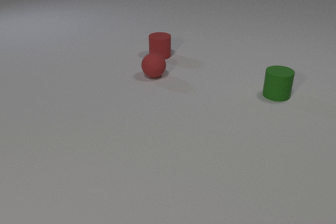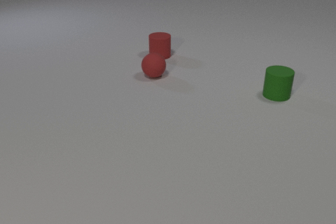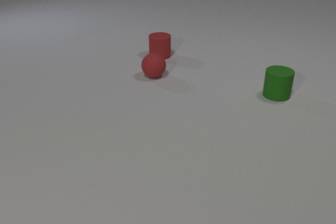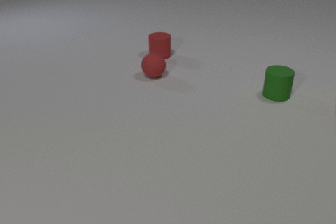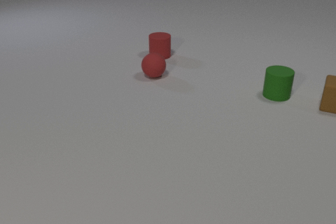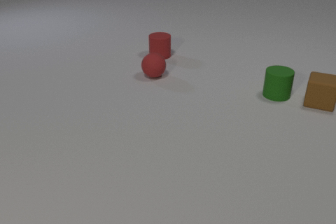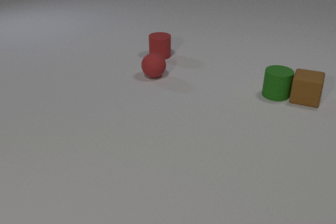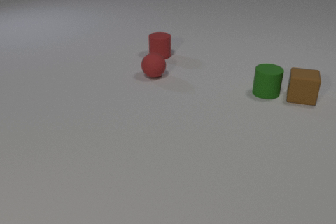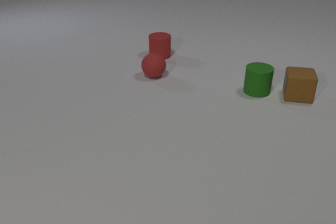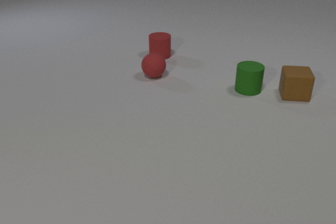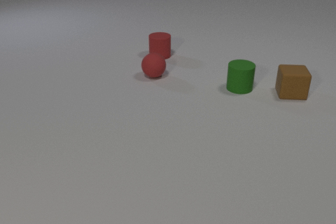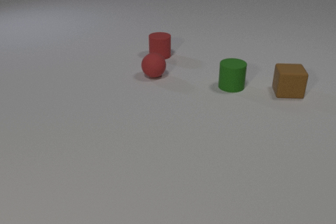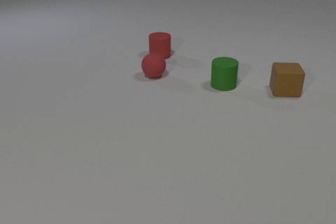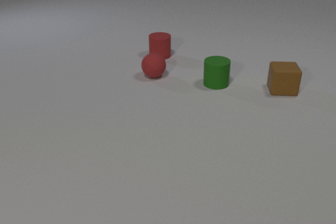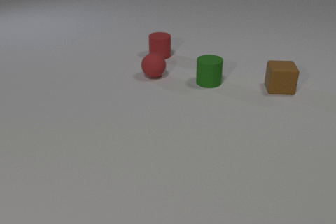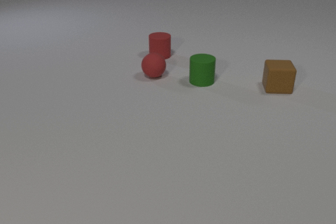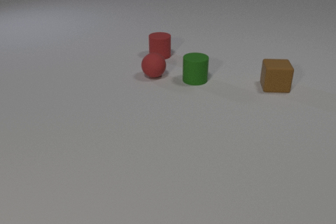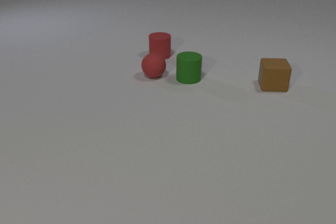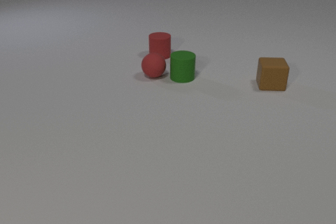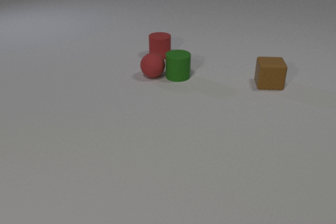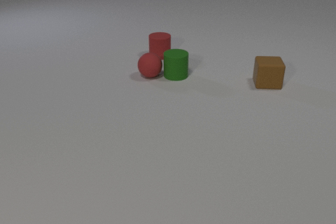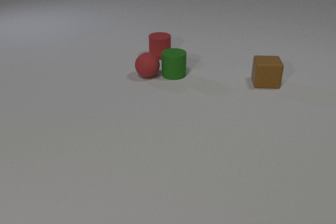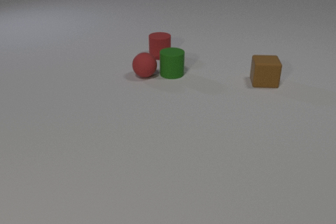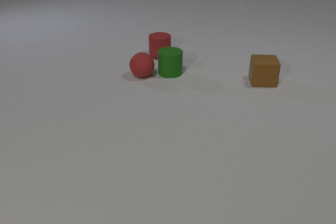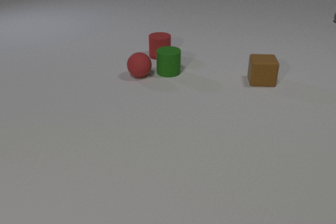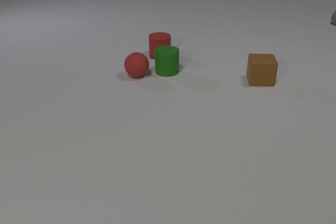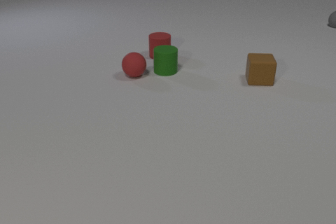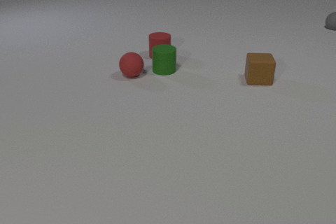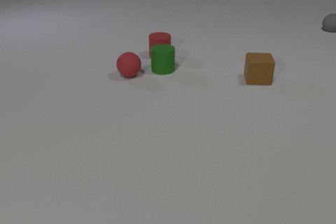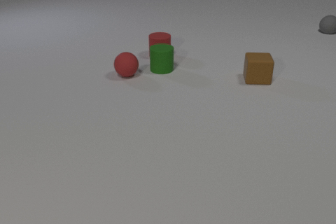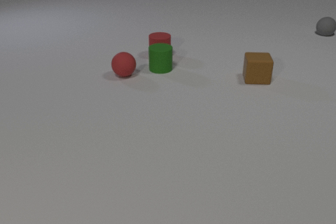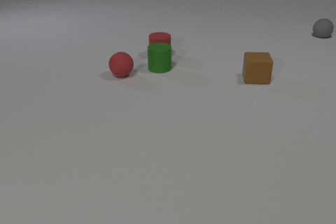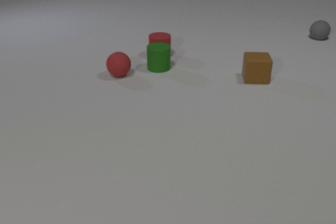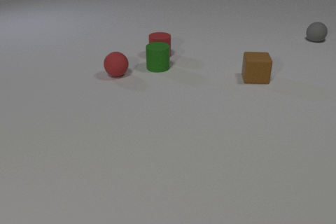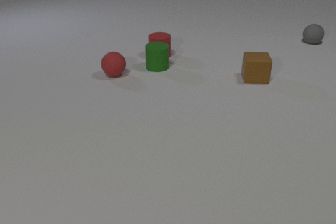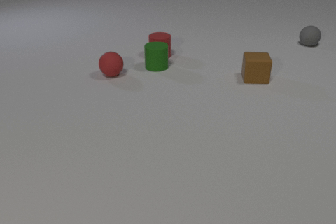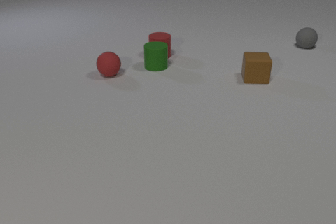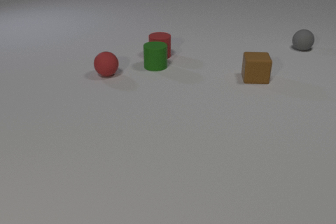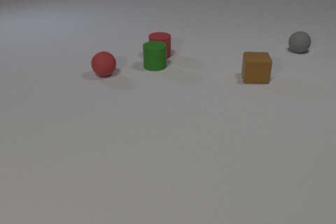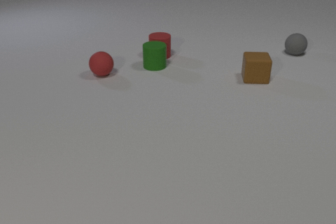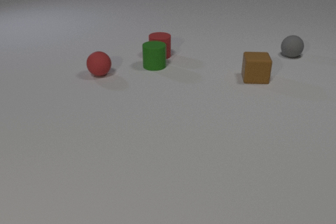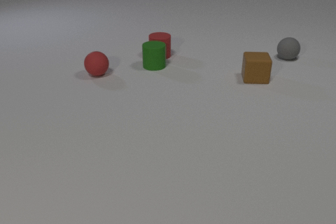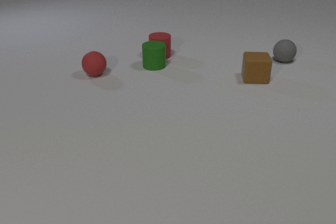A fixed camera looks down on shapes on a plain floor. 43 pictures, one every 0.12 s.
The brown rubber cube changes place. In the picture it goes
to the left.
The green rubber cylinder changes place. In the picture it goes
to the left.
0.00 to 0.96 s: The brown rubber cube comes in at the right edge, slides to the left. The green rubber cylinder slides to the left. The brown rubber cube and the green rubber cylinder collide.
0.96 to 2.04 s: The brown rubber cube slides to the left and away from the camera. The green rubber cylinder slides to the left.
2.04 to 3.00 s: The brown rubber cube slides to the left and away from the camera. The green rubber cylinder slides to the left and away from the camera. The gray rubber sphere comes in at the right edge, rolls toward the camera. The red rubber sphere rolls to the left. The green rubber cylinder and the red rubber sphere collide.
3.00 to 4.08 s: The brown rubber cube slides to the left. The green rubber cylinder slides away from the camera and to the left. The gray rubber sphere rolls toward the camera. The red rubber sphere rolls to the left.
4.08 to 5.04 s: The gray rubber sphere rolls toward the camera and to the left. The red rubber sphere rolls to the left.
Are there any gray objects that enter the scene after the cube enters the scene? yes.
Are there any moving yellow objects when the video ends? no.
How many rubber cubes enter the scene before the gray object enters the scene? 1.
